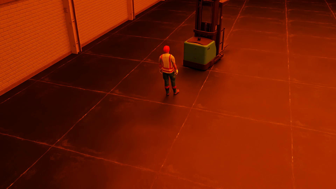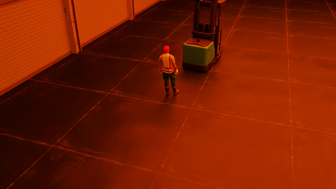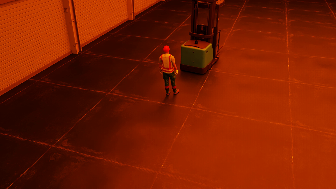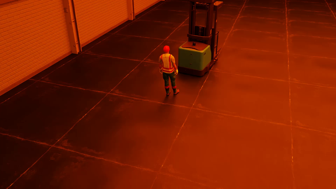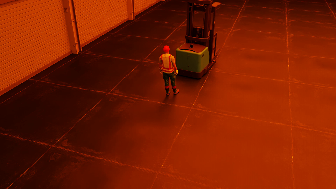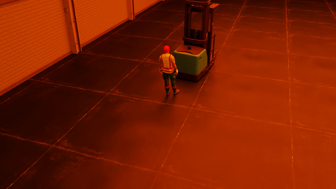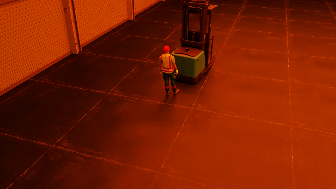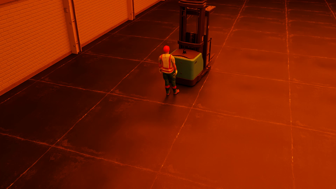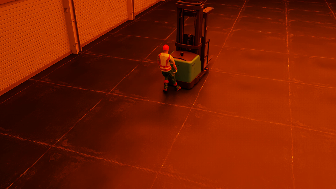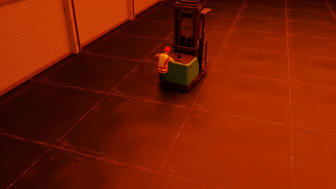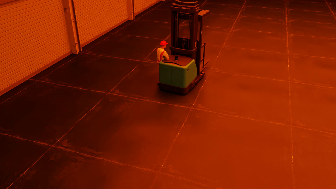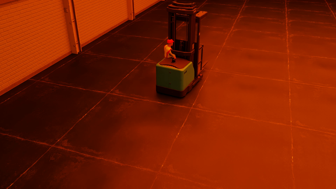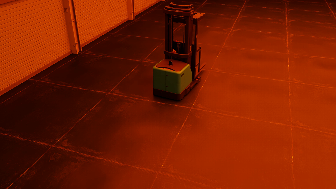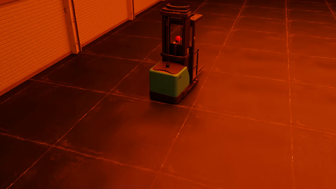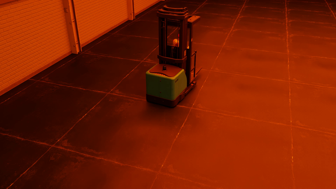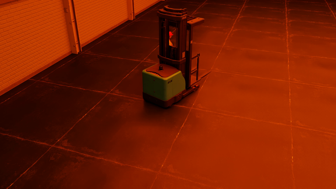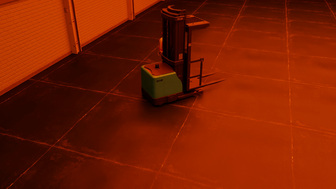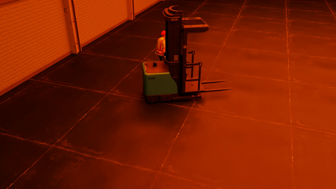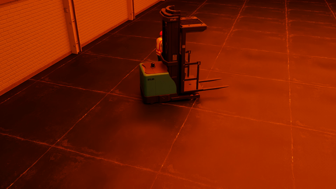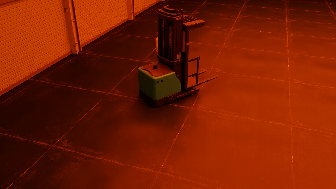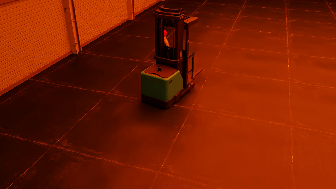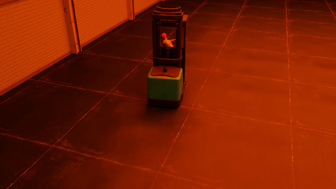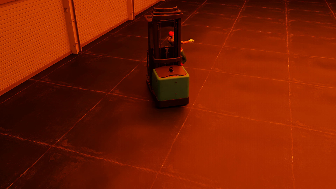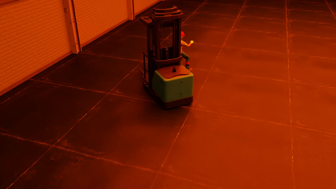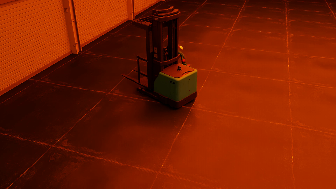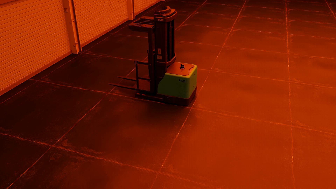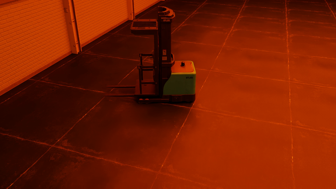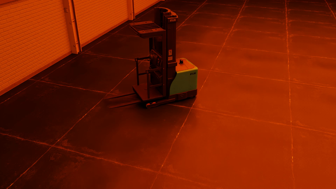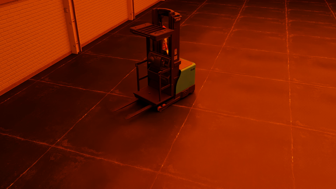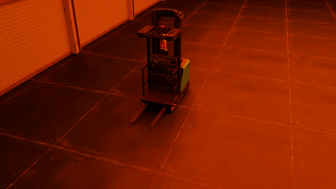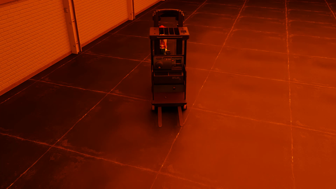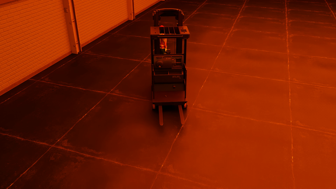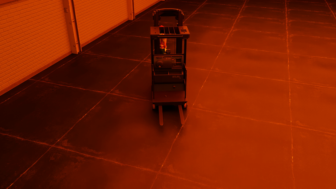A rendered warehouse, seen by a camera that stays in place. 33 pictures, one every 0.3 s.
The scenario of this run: Near miss between a forklift and a person.
